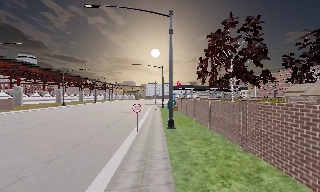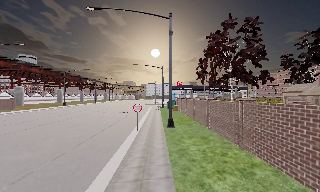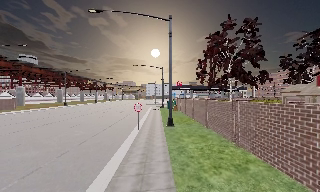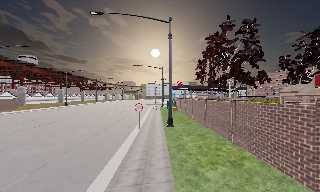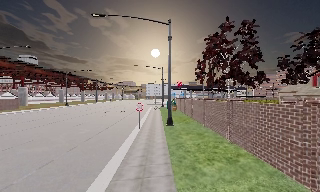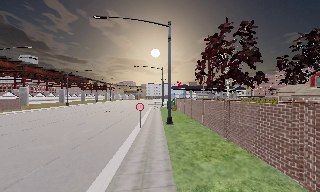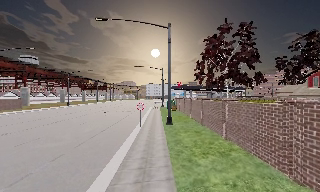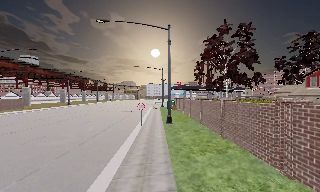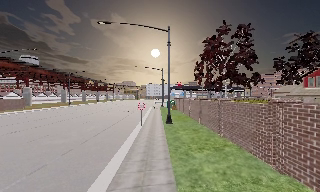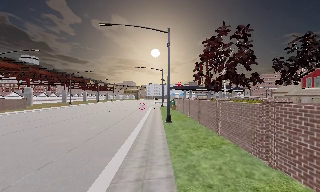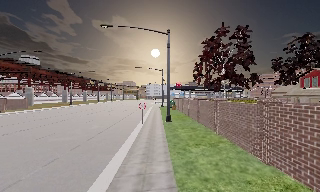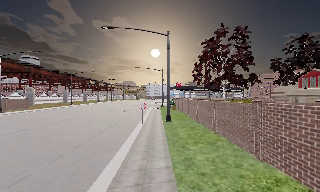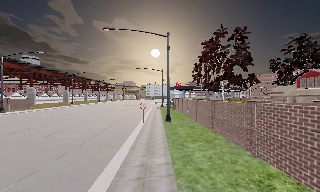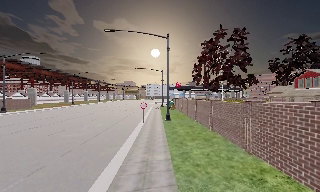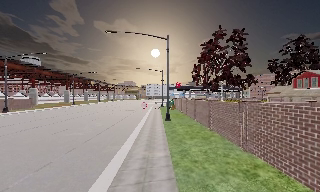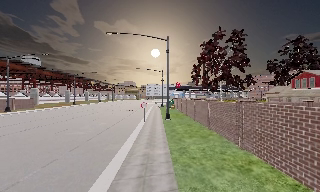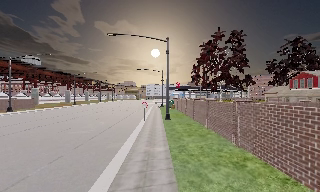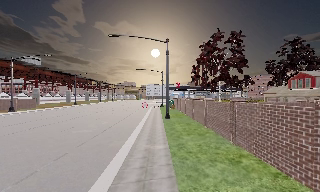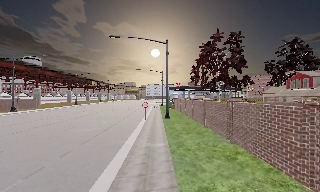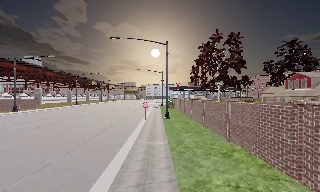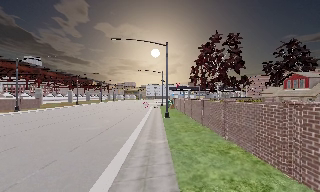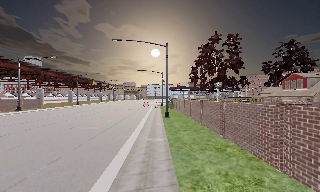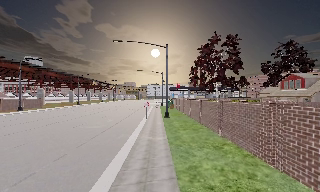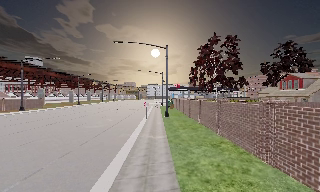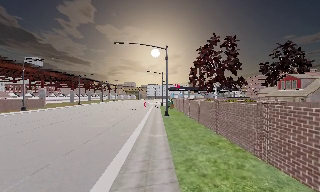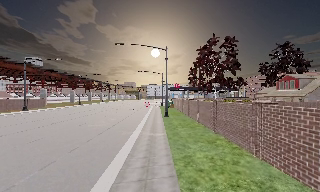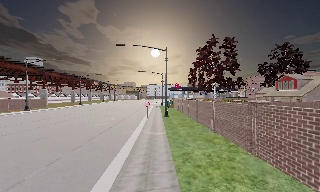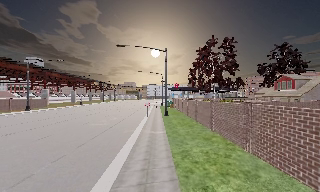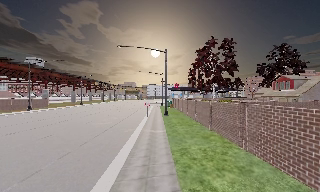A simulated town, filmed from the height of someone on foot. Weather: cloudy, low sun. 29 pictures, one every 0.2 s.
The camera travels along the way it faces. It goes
backward.
0.0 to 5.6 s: The camera travels backward, about 11 m, so what stands in front gets smaller.
The film runs backward here.
